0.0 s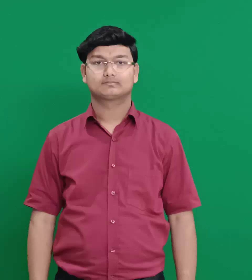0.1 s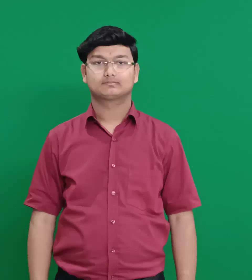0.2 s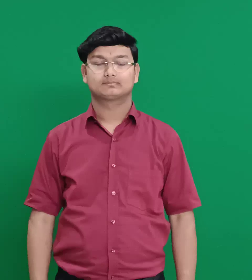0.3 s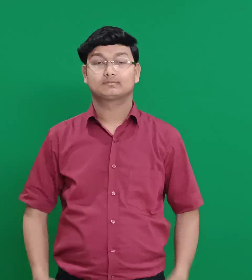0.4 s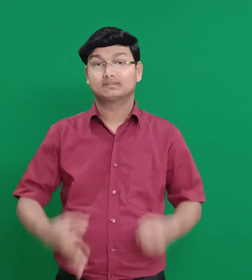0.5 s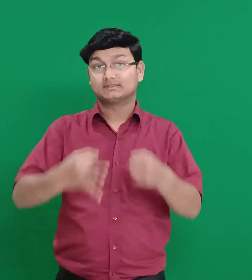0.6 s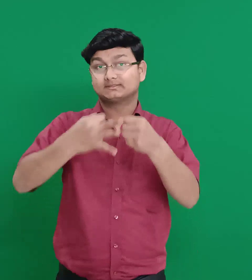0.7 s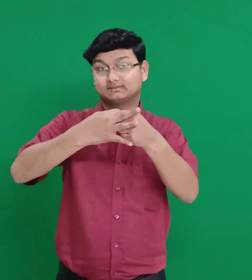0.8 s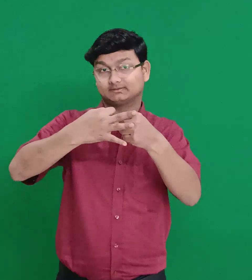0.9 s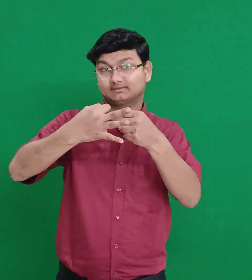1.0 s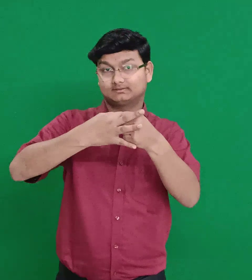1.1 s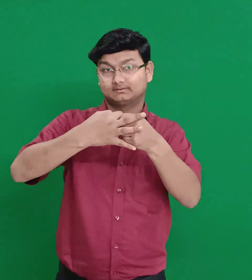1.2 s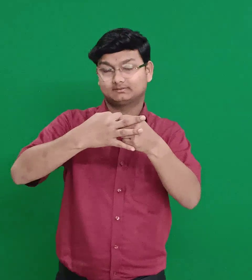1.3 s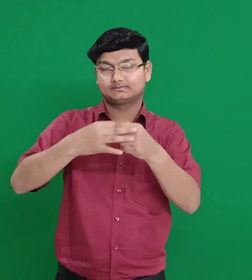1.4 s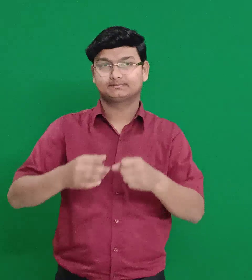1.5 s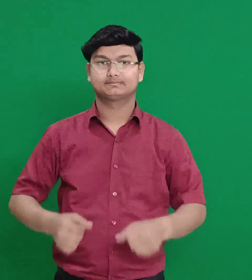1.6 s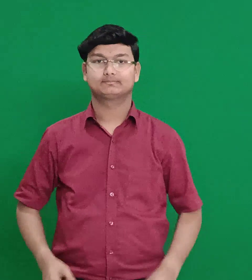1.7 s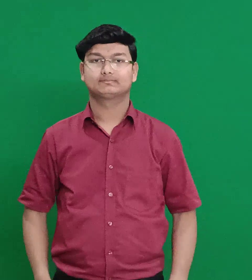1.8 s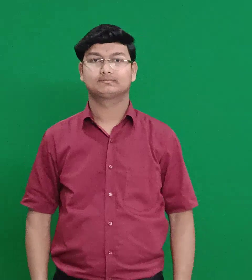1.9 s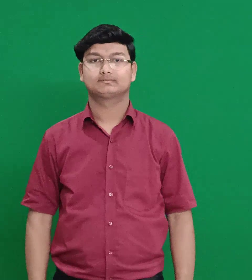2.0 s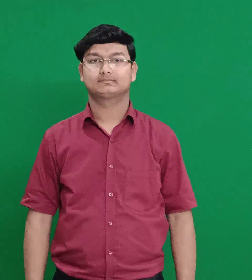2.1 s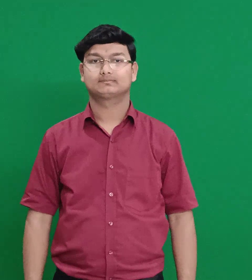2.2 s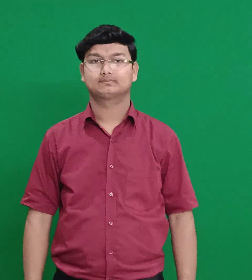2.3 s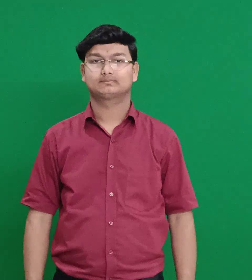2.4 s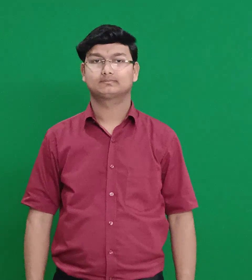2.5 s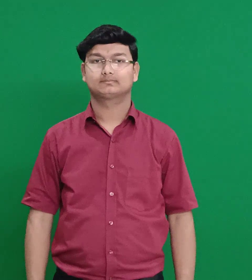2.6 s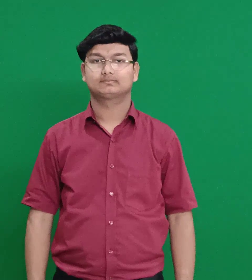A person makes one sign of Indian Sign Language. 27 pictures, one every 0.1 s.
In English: hamor
